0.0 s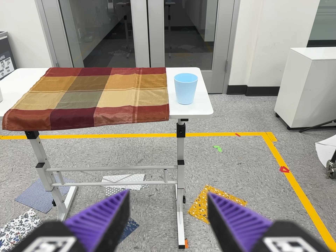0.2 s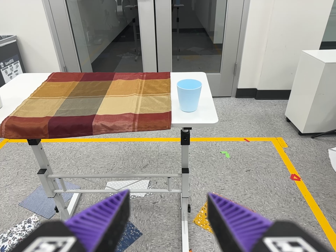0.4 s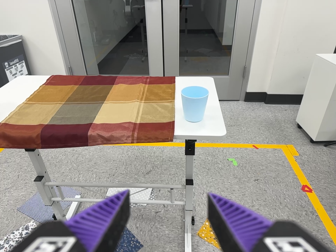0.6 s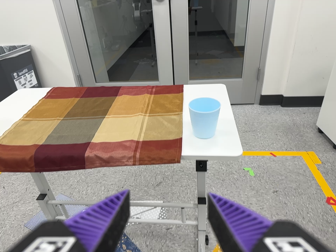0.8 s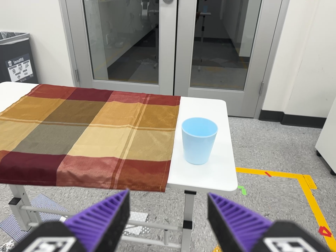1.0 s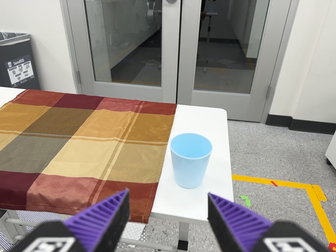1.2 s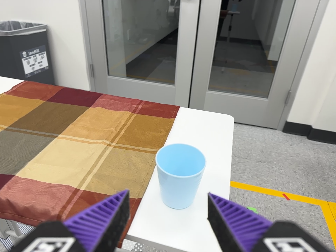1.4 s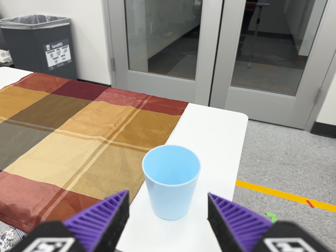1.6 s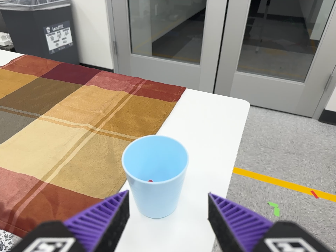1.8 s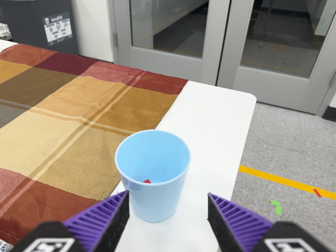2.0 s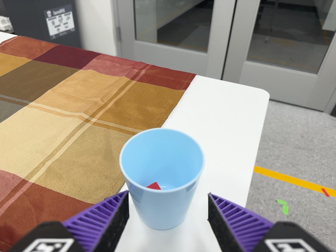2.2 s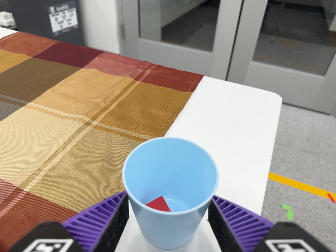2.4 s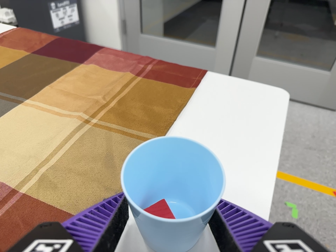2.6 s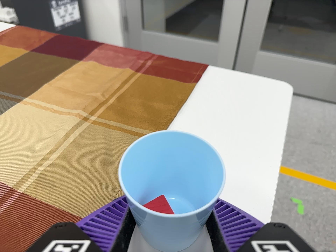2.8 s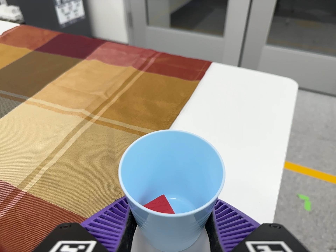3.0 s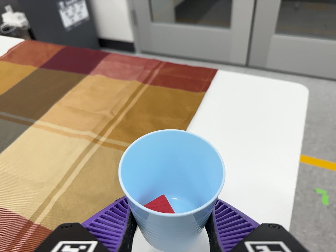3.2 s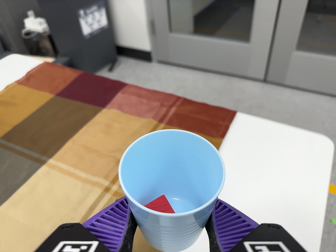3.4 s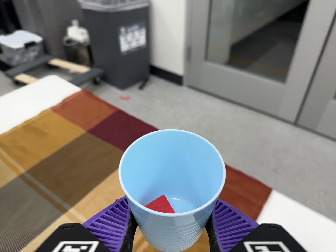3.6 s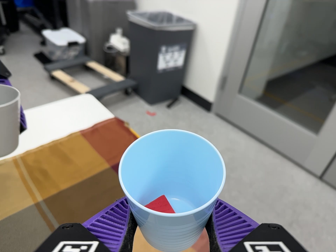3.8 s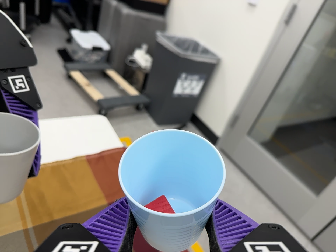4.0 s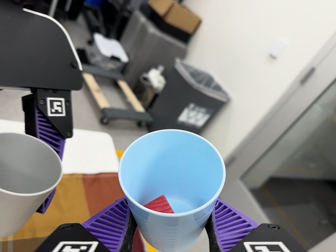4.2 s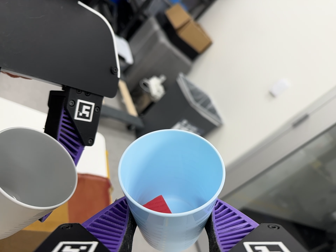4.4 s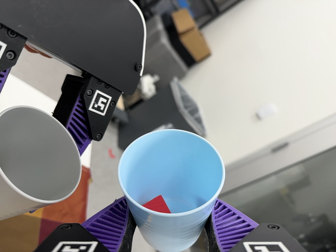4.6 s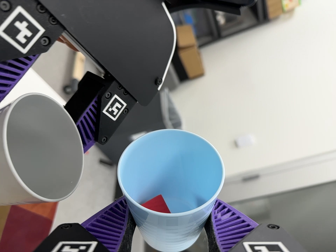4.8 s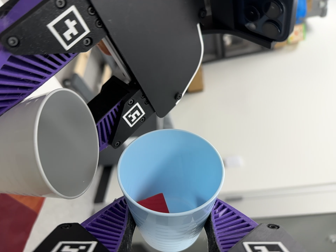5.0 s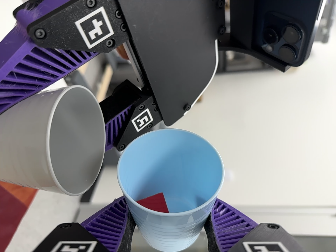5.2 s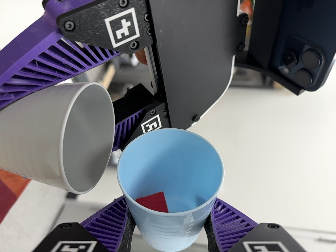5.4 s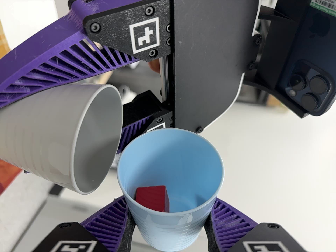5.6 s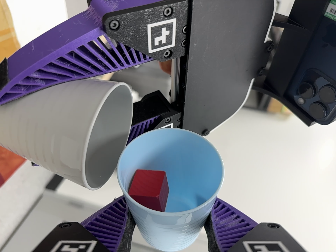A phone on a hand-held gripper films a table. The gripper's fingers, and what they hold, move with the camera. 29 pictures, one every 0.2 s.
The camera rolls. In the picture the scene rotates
clockwise.
0.0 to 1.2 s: The camera pans to its left by about 10 degrees. It travels forward and toward the top of its view, about 40 cm, so what stands in front looms larger. It rolls about its line of sight by about 10 degrees, and the scene rotates clockwise.
1.2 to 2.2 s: The camera travels forward, about 18 cm, so what stands in front looms larger.
2.2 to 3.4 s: The camera swings to its left by about 15 degrees, and the scene slides to the right. It travels toward the top of its view, about 20 cm, so close, fixed things drift downward.
3.4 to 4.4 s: The camera travels toward the top of its view and to its left, about 24 cm, so close, fixed things drift downward. Its aim tips toward the top of its view by about 15 degrees, and the scene shifts downward. It rolls about its line of sight by about 65 degrees, and the scene rotates clockwise.
4.4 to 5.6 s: The camera pans to its right by about 10 degrees. It travels to its left, about 12 cm. Its aim tips toward the top of its view by about 10 degrees, and the scene shifts downward. It rolls about its line of sight by about 45 degrees, and the scene rotates clockwise.
The film runs forward here.
